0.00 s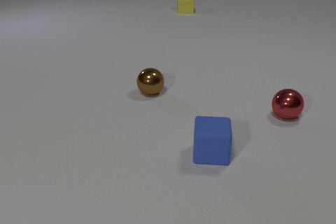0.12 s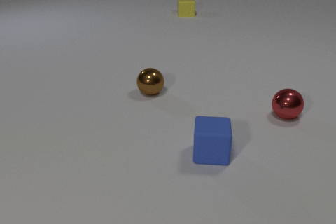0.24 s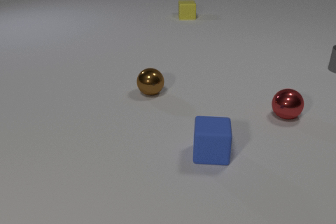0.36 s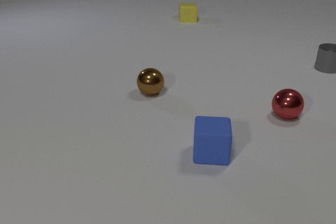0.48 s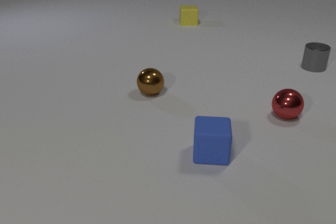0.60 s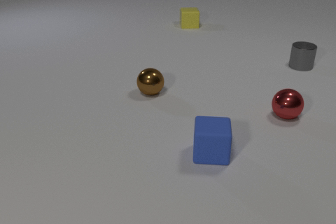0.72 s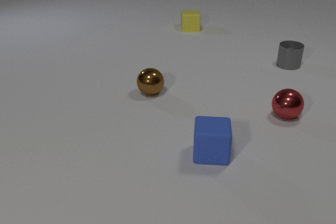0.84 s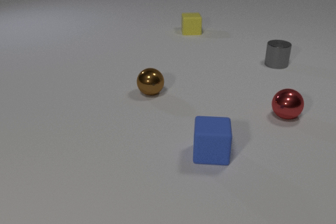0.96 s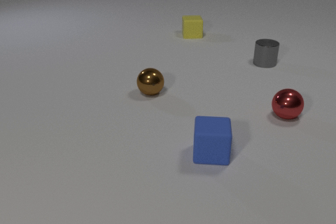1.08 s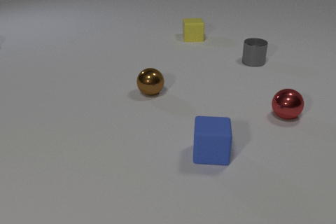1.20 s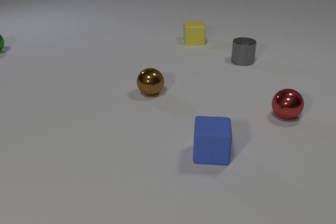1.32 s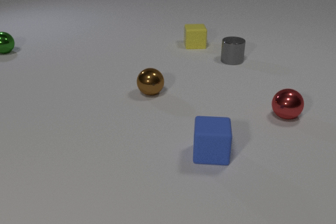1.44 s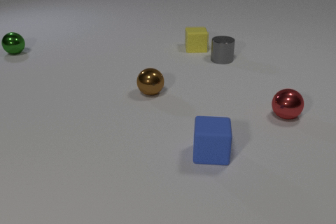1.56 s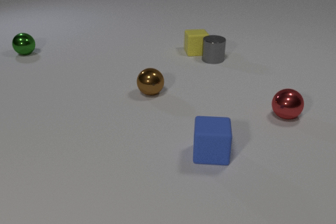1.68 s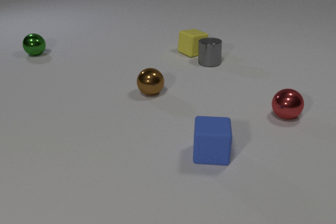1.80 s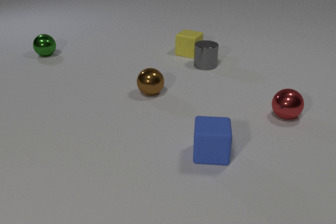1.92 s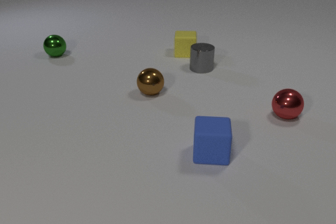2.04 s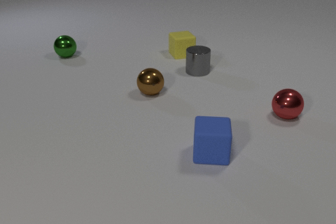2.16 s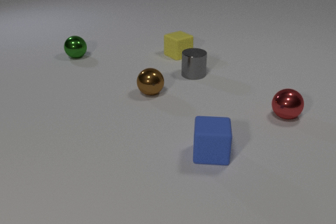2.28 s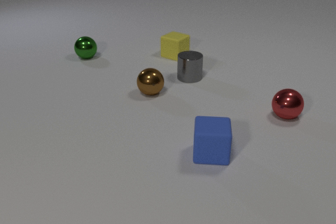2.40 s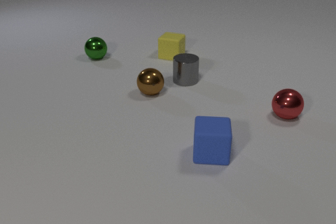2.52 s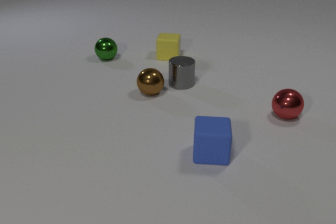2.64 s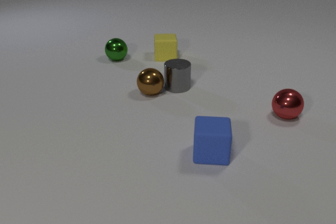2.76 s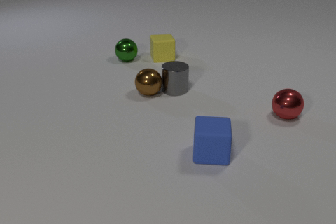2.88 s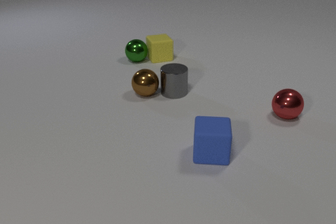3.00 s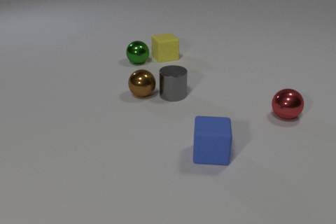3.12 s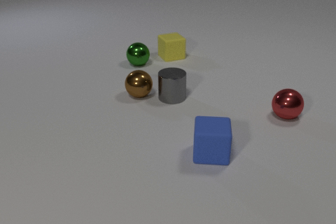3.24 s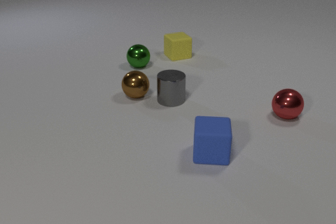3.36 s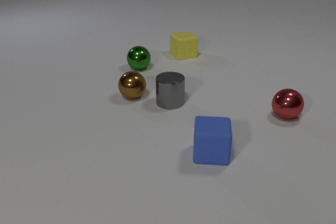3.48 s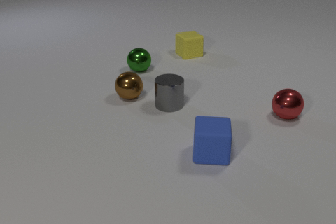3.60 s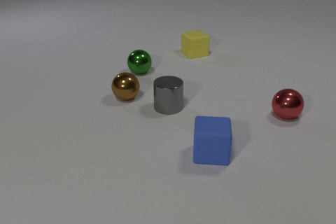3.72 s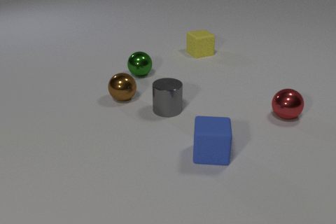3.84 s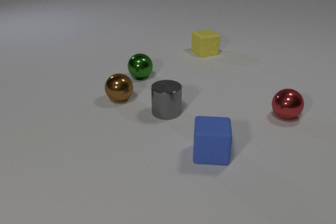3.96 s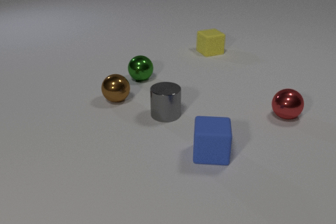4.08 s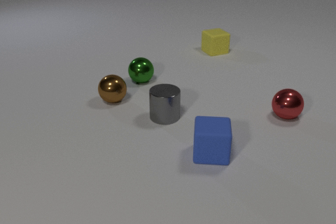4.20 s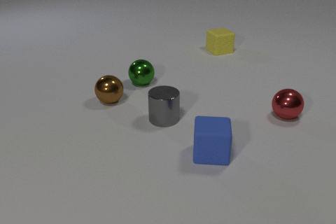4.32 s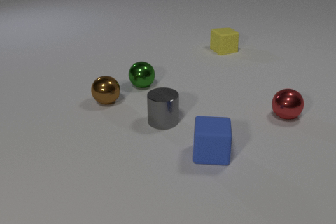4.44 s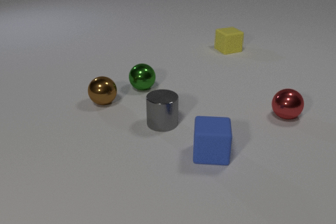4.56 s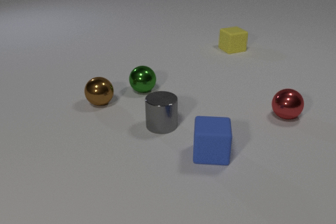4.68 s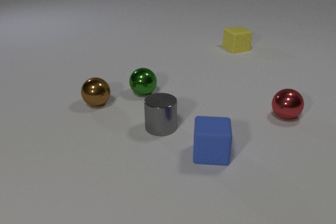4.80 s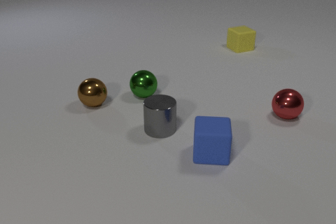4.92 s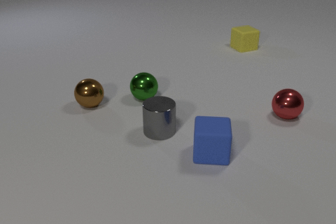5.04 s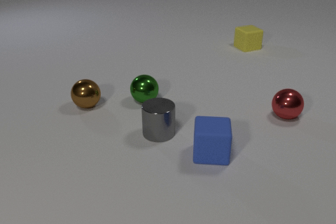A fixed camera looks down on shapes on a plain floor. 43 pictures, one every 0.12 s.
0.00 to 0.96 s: The gray metal cylinder comes in at the right edge, slides to the left. The yellow rubber cube slides toward the camera.
0.96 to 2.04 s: The gray metal cylinder slides to the left and toward the camera. The yellow rubber cube slides toward the camera, spins so that its near face slides to the right, counterclockwise seen from above. The green metal sphere comes in at the left edge, rolls to the right and toward the camera. The gray metal cylinder and the yellow rubber cube collide.
2.04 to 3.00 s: The gray metal cylinder slides toward the camera and to the left. The yellow rubber cube slides to the left and toward the camera, spins so that its near face slides to the right, counterclockwise seen from above. The green metal sphere rolls to the right and toward the camera. The brown metal sphere rolls to the left. The gray metal cylinder and the brown metal sphere collide. The yellow rubber cube and the green metal sphere collide.
3.00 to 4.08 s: The gray metal cylinder slides toward the camera. The yellow rubber cube slides to the right. The green metal sphere rolls toward the camera. The brown metal sphere rolls to the left.
4.08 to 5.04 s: The gray metal cylinder slides toward the camera. The yellow rubber cube slides to the right and away from the camera. The green metal sphere rolls toward the camera. The brown metal sphere rolls to the left.
What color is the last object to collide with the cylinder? brown.
How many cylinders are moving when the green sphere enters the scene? 1.
Are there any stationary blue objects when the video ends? yes.
